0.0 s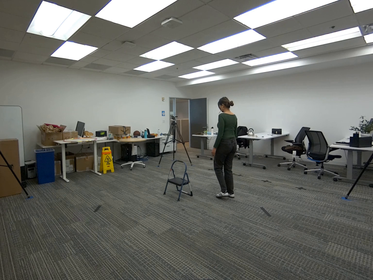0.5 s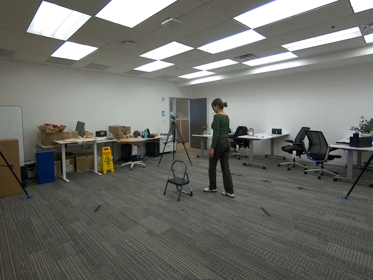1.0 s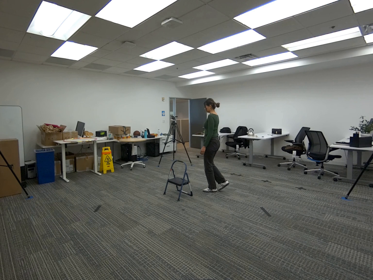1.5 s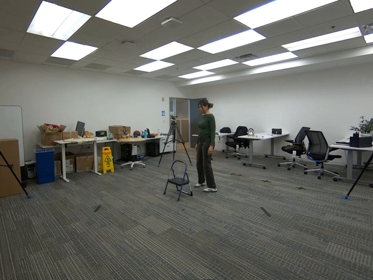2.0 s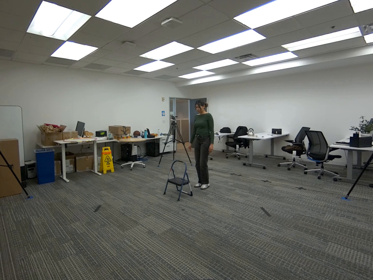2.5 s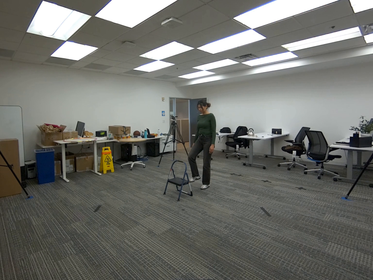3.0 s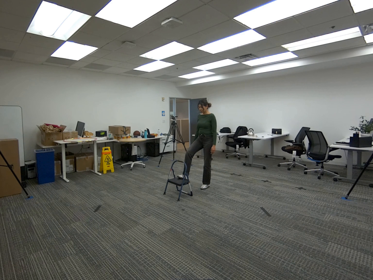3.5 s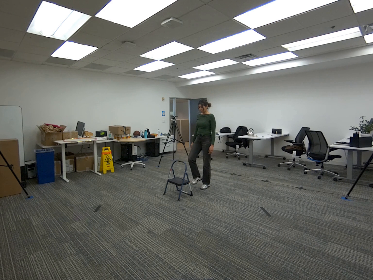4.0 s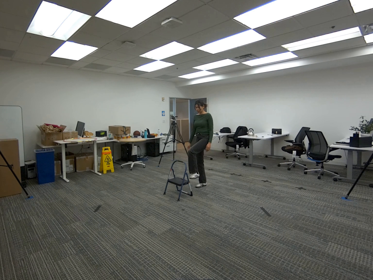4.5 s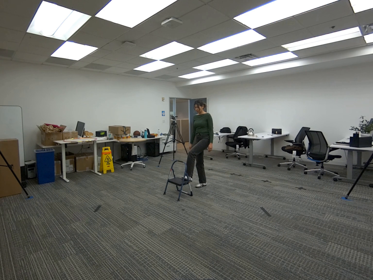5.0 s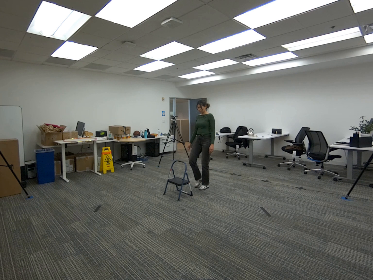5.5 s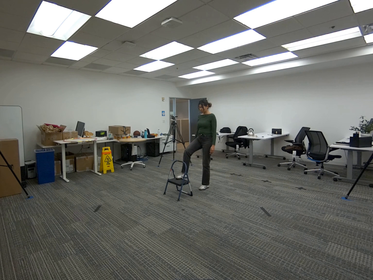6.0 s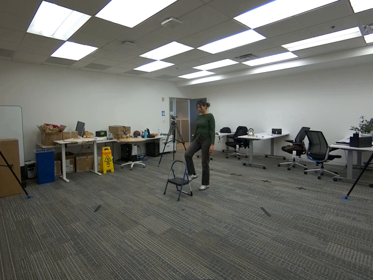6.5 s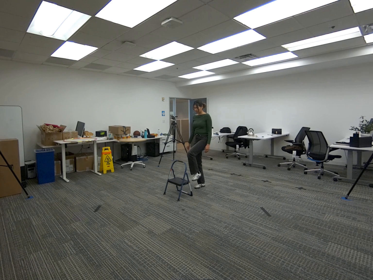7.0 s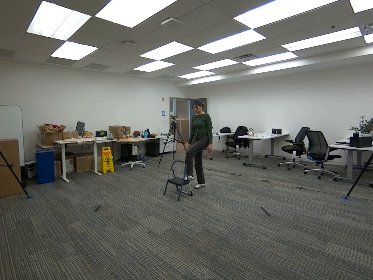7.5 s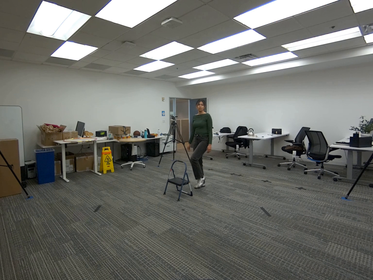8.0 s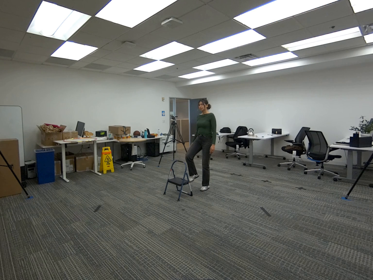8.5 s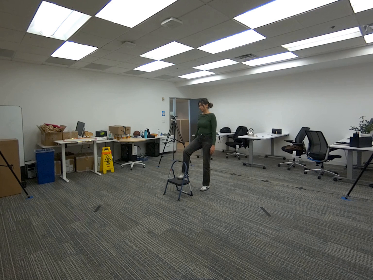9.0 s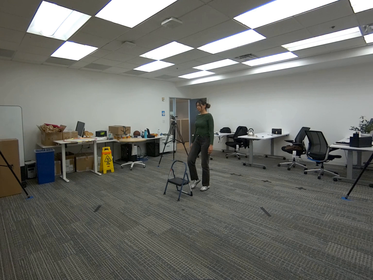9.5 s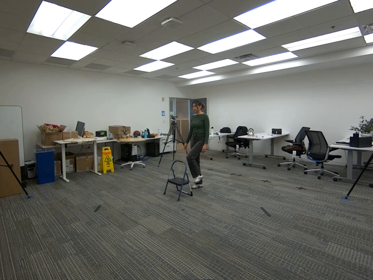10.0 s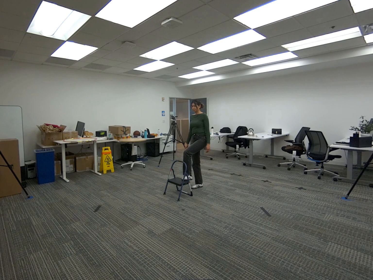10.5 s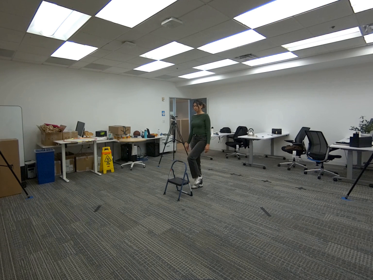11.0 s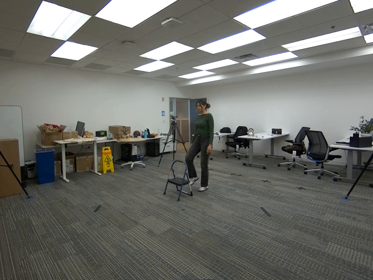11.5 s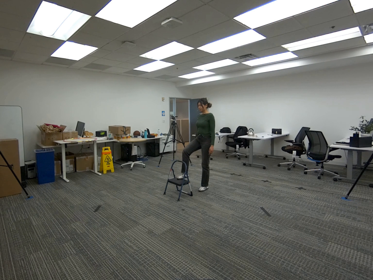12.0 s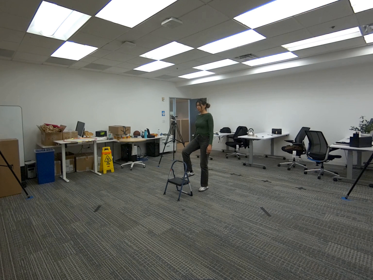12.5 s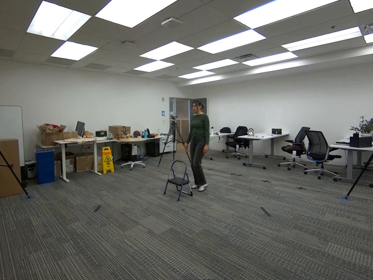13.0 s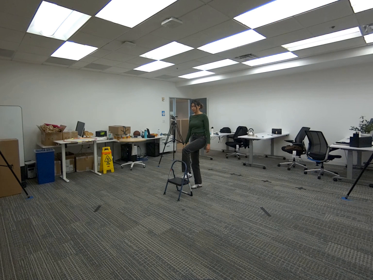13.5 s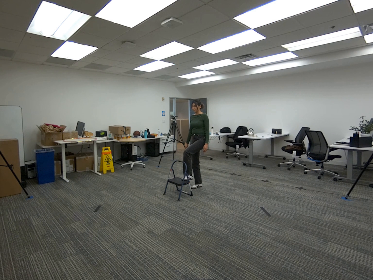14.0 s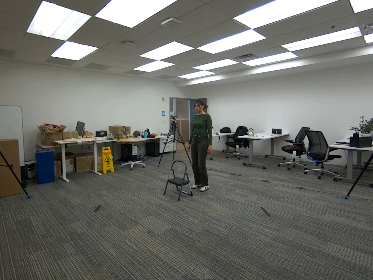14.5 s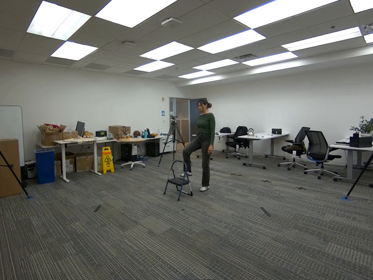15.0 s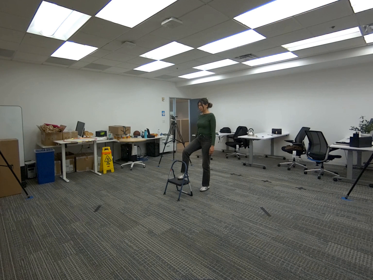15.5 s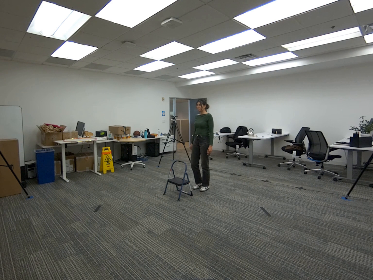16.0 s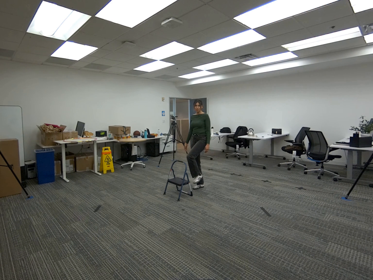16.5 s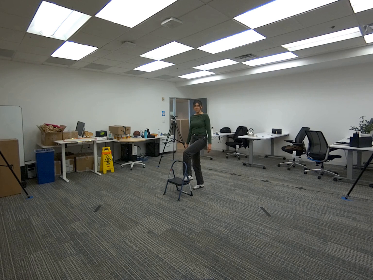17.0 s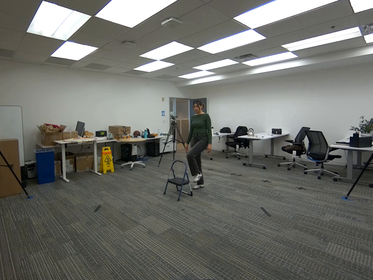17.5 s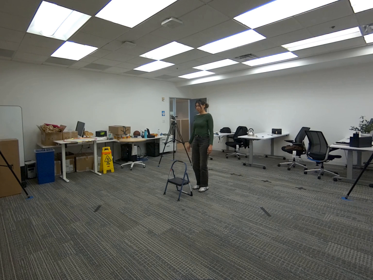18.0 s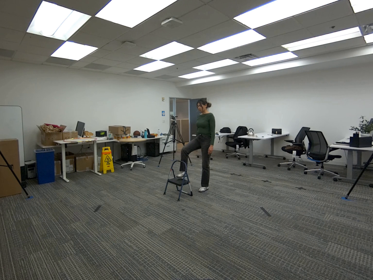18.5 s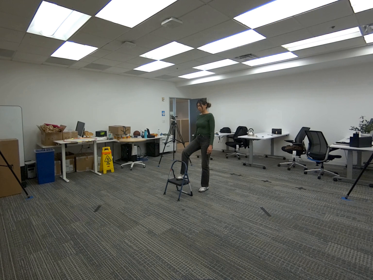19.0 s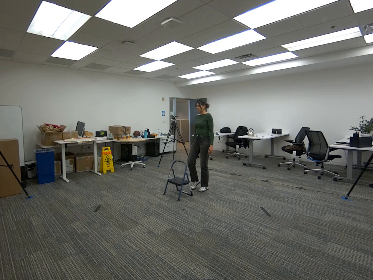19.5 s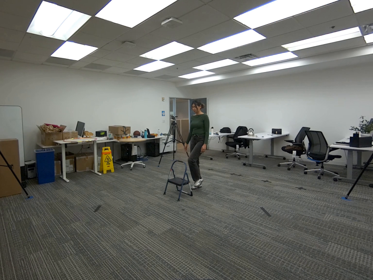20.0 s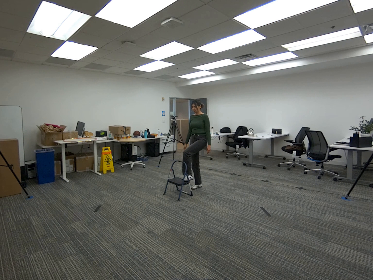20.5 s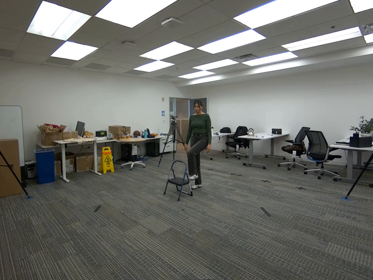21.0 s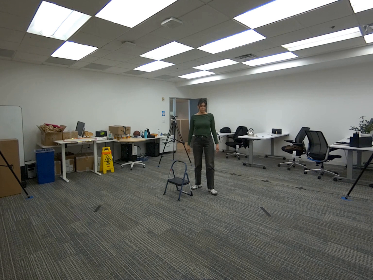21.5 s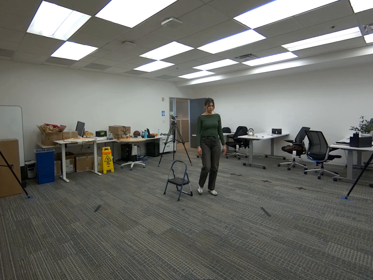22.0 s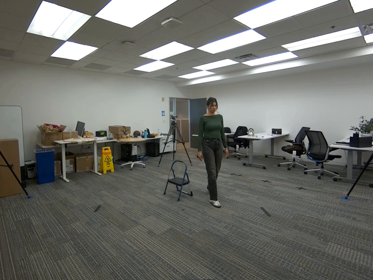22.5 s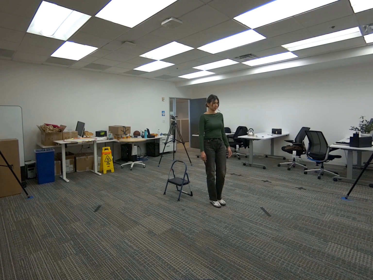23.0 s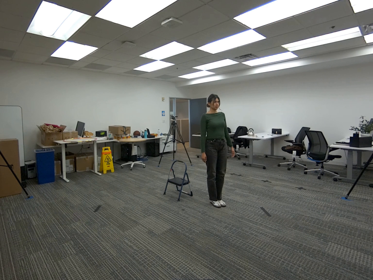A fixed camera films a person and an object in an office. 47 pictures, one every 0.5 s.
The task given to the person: Walk over to the step ladder and proceed to perform ~10 sec. of step ups slowly.
